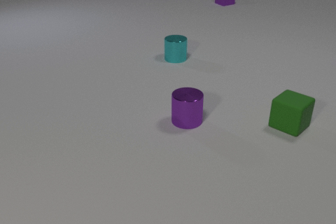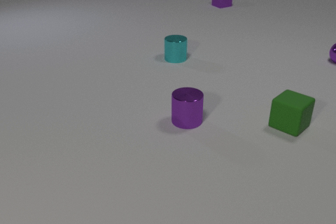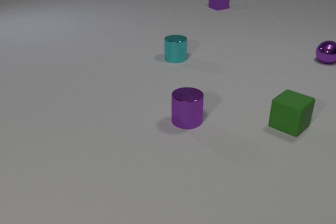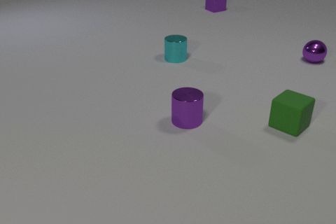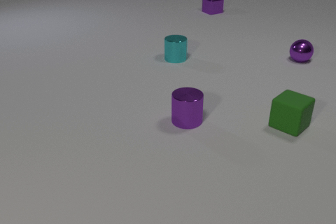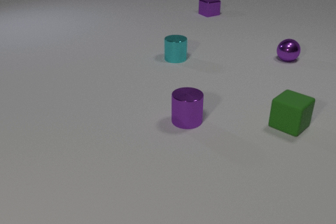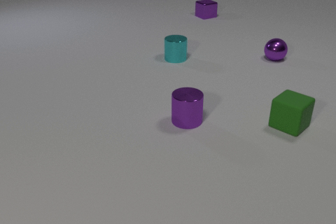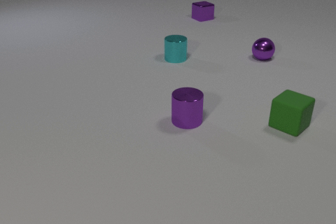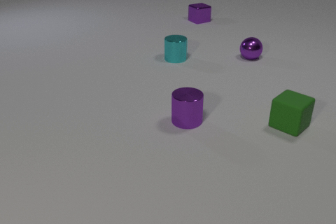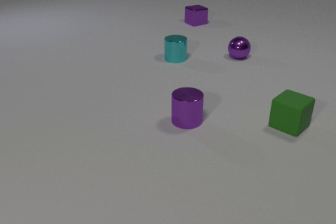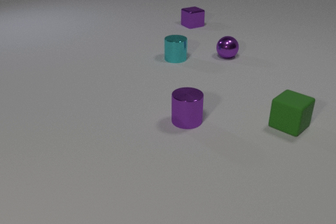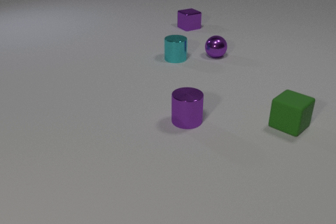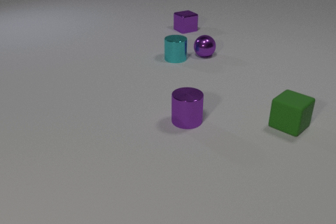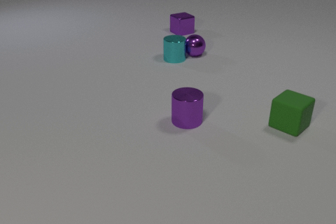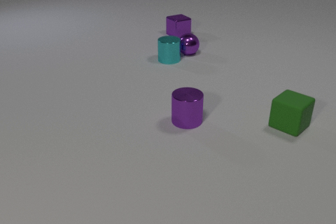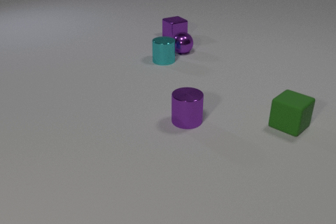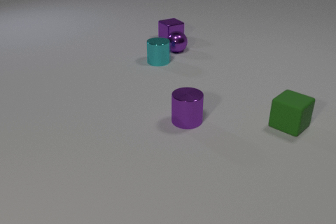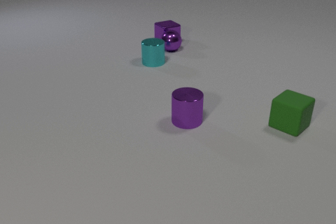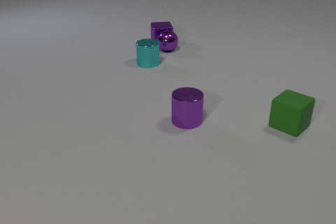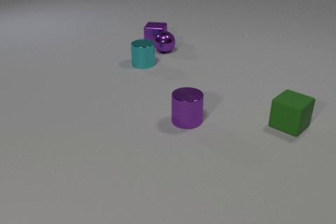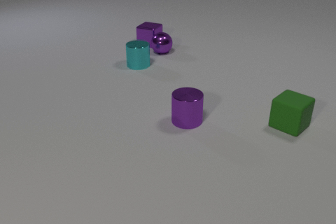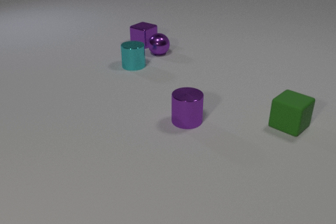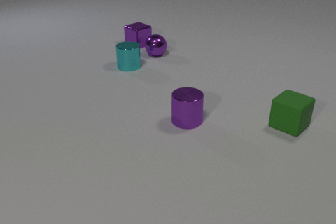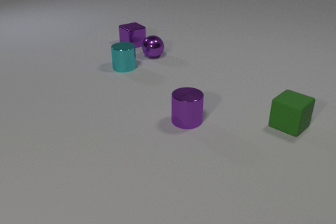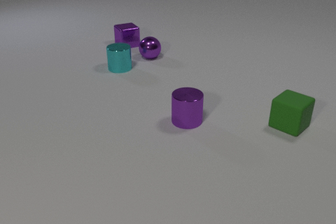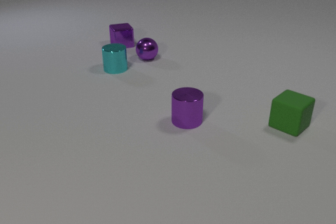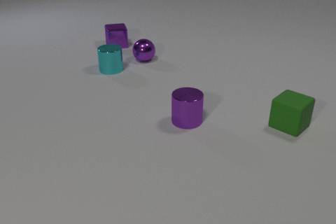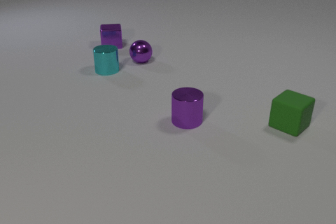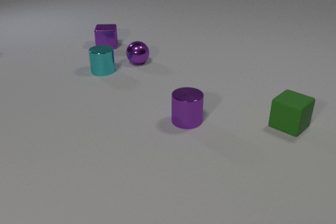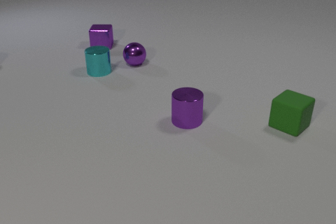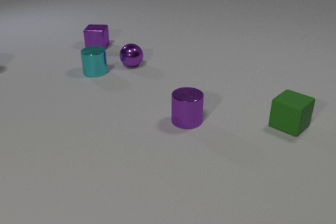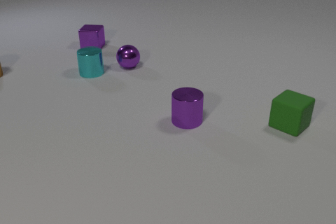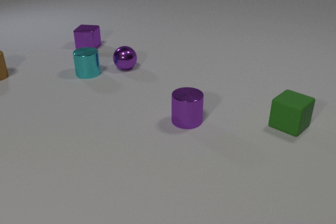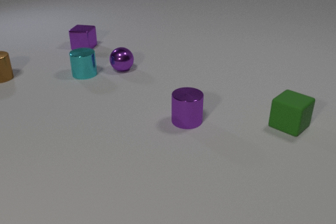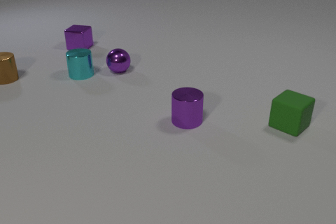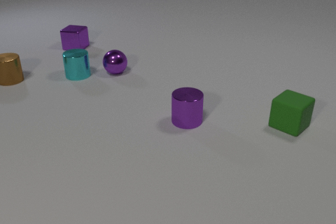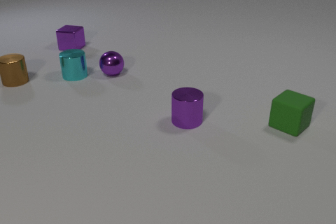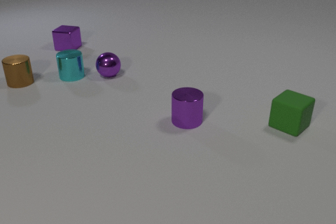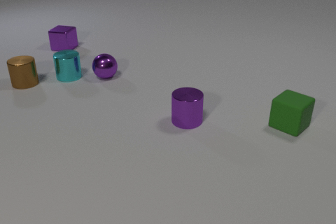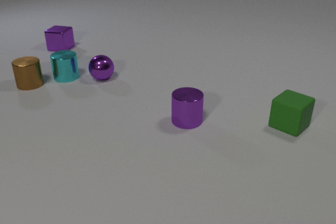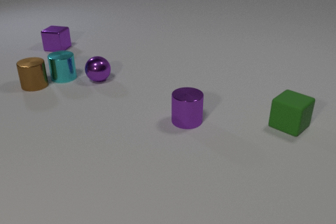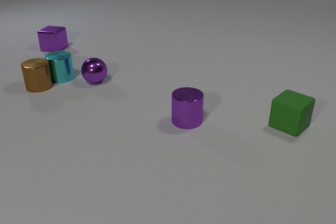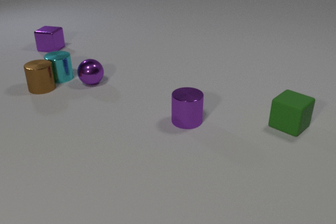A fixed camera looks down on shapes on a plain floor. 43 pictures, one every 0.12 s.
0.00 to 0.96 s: The purple metal sphere comes in at the right edge, rolls to the left. The purple metal cube slides toward the camera.
0.96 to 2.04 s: The purple metal sphere rolls to the left. The cyan metal cylinder slides to the left and toward the camera. The purple metal cube slides toward the camera and to the left. The purple metal sphere and the cyan metal cylinder collide. The purple metal sphere and the purple metal cube collide.
2.04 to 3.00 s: The purple metal sphere rolls toward the camera and to the left. The cyan metal cylinder slides to the left. The purple metal cube slides to the left, spins so that its near face slides to the left, clockwise seen from above.
3.00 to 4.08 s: The purple metal sphere rolls toward the camera and to the left. The cyan metal cylinder slides to the left. The purple metal cube slides to the left, spins so that its near face slides to the left, clockwise seen from above. The brown metal cylinder comes in at the left edge, slides toward the camera and to the right.
4.08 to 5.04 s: The purple metal sphere rolls to the left and toward the camera. The cyan metal cylinder slides to the left. The purple metal cube slides to the left. The brown metal cylinder slides toward the camera and to the right. The cyan metal cylinder and the brown metal cylinder collide.
How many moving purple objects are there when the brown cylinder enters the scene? 2.
How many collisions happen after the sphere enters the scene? 3.
What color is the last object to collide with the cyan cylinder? brown.
